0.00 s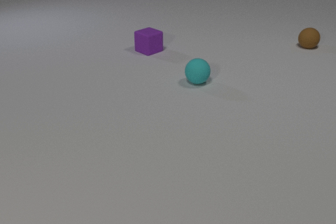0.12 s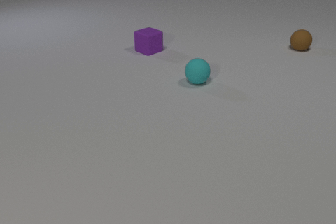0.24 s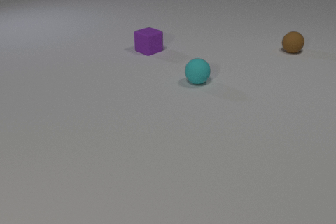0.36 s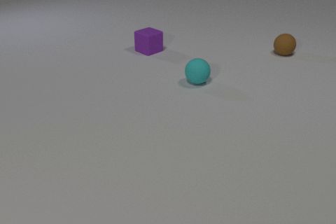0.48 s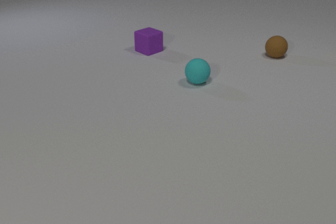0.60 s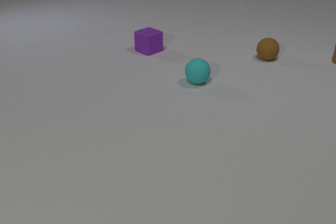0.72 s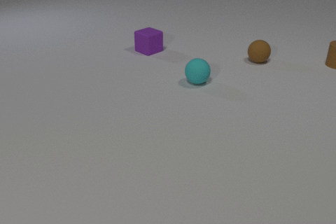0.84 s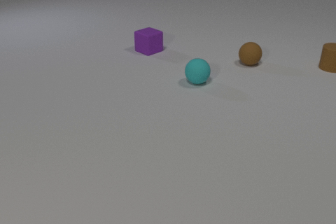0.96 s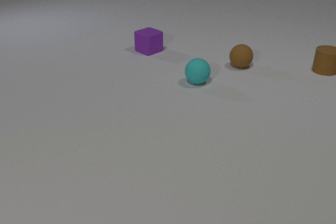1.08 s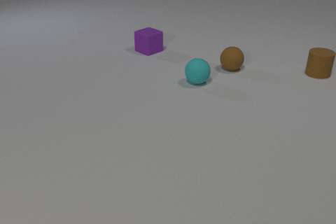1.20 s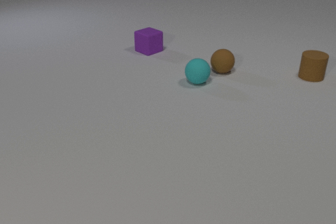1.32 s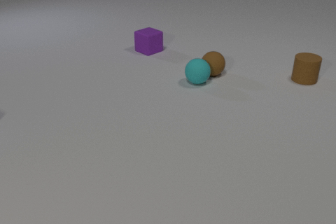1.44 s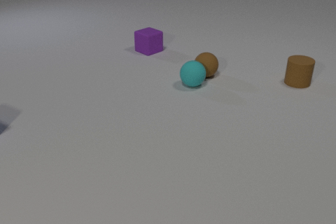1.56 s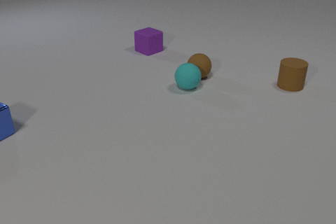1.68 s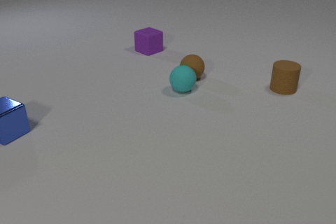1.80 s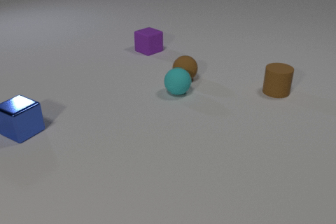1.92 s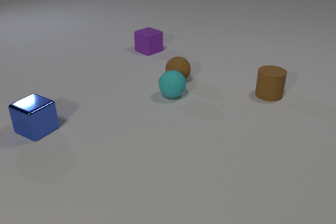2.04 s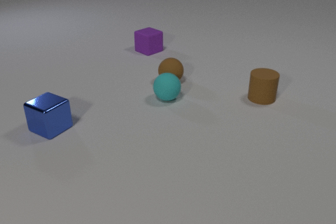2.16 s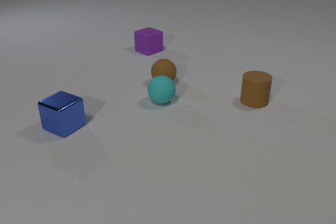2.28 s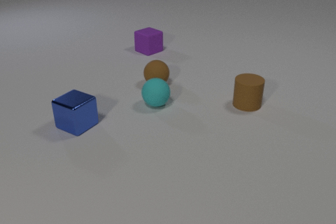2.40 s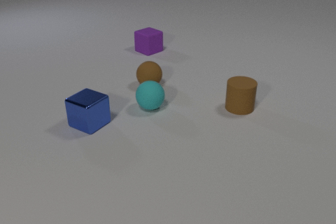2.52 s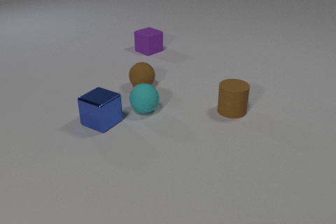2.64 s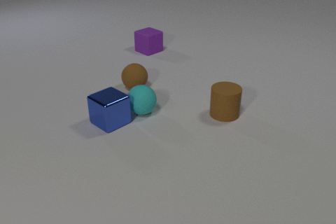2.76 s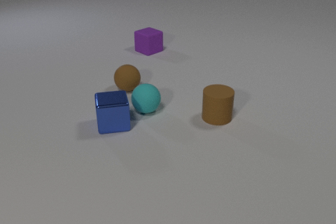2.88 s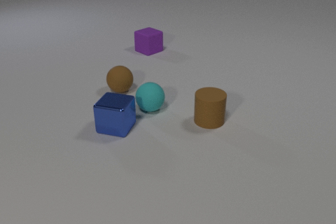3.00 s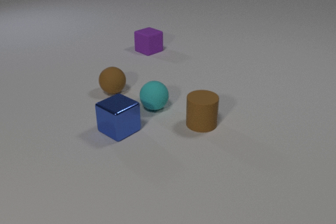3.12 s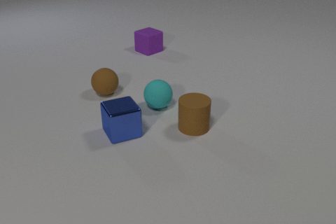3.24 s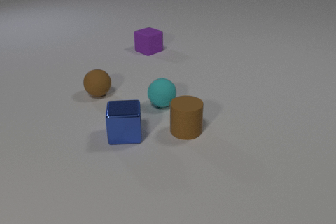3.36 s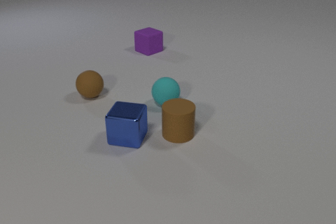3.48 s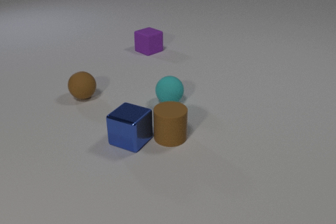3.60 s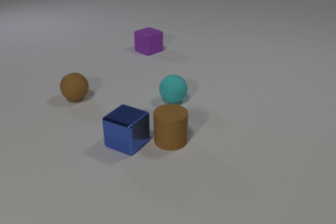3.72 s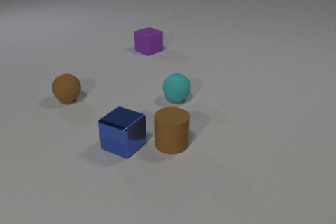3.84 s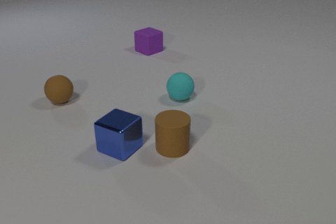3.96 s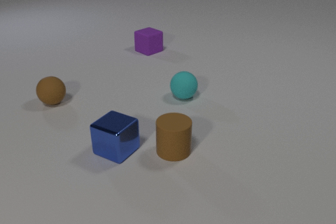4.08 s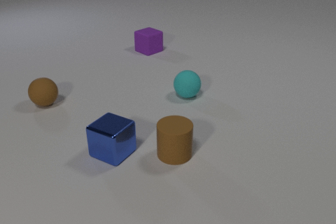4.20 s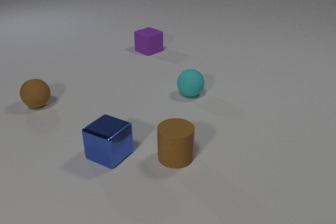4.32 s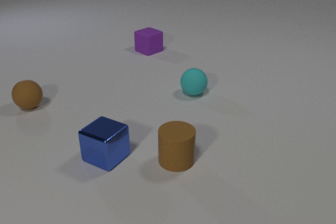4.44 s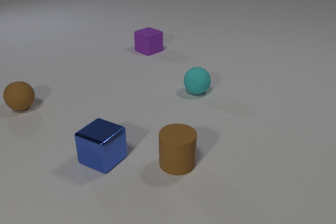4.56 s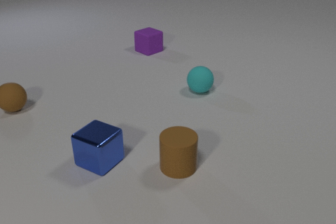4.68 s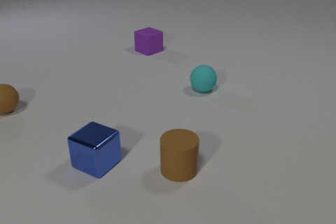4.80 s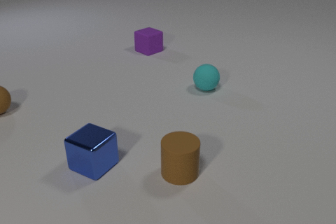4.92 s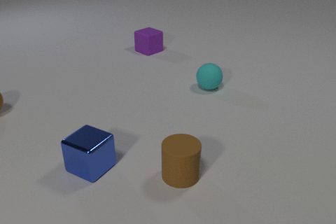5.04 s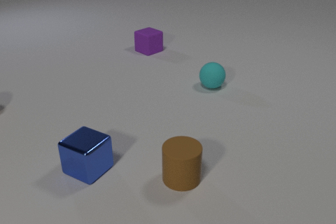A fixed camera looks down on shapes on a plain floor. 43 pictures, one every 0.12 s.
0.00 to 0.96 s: The brown rubber sphere rolls toward the camera and to the left. The brown rubber cylinder comes in at the right edge, slides toward the camera and to the left.
0.96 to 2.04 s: The brown rubber sphere rolls to the left and toward the camera. The cyan rubber sphere rolls toward the camera and to the left. The blue metal cube comes in at the left edge, slides to the right. The brown rubber cylinder slides toward the camera and to the left. The brown rubber sphere and the cyan rubber sphere collide.
2.04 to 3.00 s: The brown rubber sphere rolls to the left. The cyan rubber sphere rolls toward the camera and to the left. The blue metal cube slides to the right, spins clockwise seen from above by about 90 degrees, its near face sliding to the left. The brown rubber cylinder slides toward the camera and to the left. The cyan rubber sphere and the blue metal cube collide.
3.00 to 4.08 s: The brown rubber sphere rolls to the left. The cyan rubber sphere rolls to the right and away from the camera. The blue metal cube slides toward the camera, spins so that its near face slides to the left, clockwise seen from above. The brown rubber cylinder slides toward the camera and to the left. The blue metal cube and the brown rubber cylinder collide.
4.08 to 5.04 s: The brown rubber sphere rolls to the left, leaves at the left edge. The cyan rubber sphere rolls to the right and away from the camera. The blue metal cube slides to the left and toward the camera. The brown rubber cylinder slides toward the camera.
What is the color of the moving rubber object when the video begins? brown.
How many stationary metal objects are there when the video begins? 0.
What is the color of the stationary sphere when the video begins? cyan.
